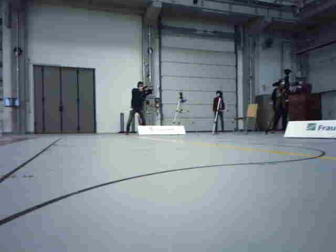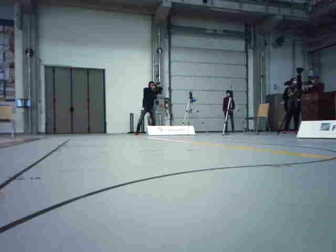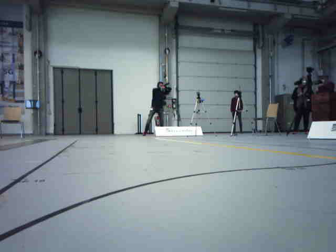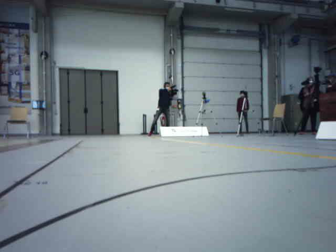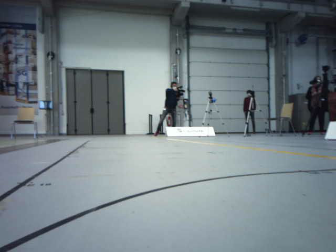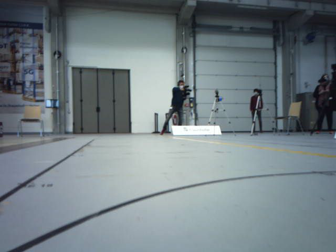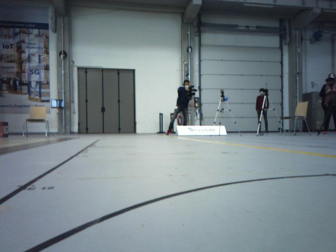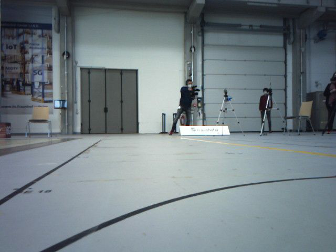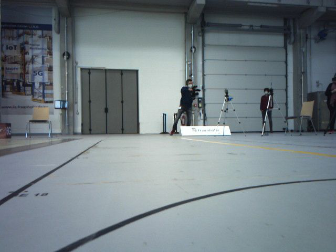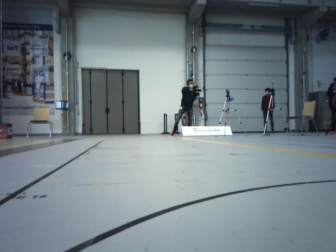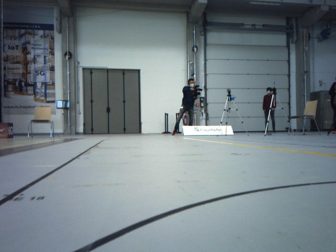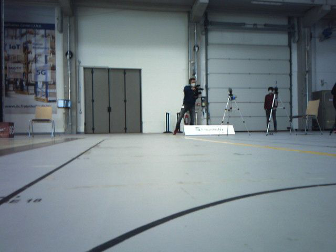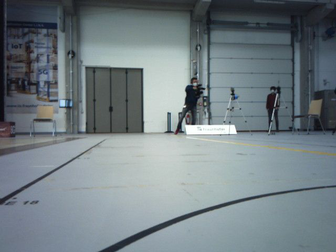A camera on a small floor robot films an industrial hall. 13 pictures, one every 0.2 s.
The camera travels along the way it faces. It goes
forward.
0.0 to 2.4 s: The scene slides to the right, as the camera pans about 10 degrees to its left. It travels forward, about 0.5 m, so what stands in front looms larger.
The film runs forward here.
